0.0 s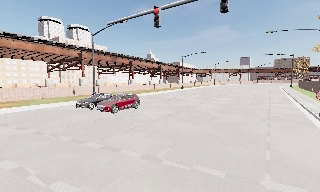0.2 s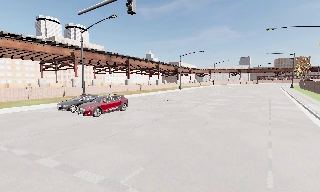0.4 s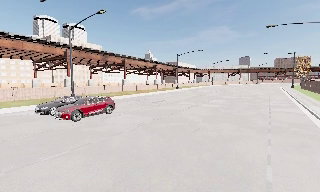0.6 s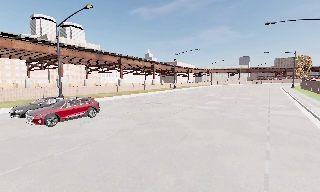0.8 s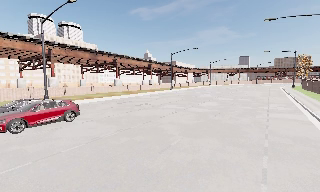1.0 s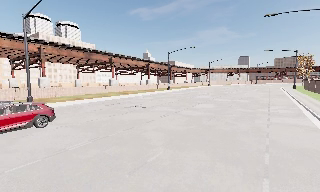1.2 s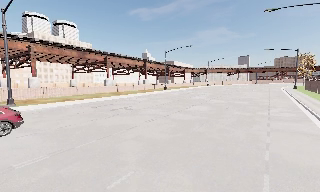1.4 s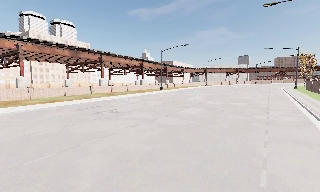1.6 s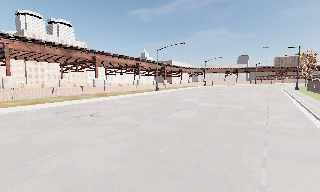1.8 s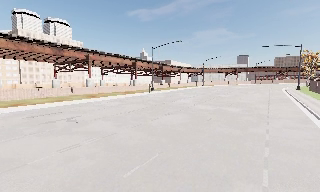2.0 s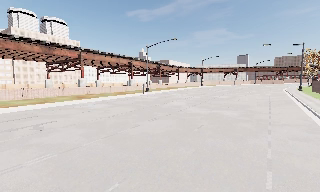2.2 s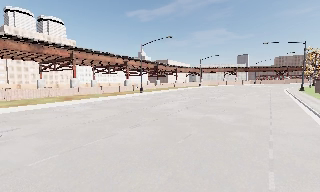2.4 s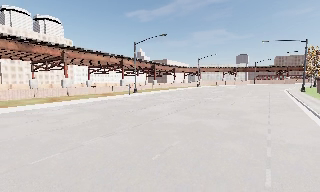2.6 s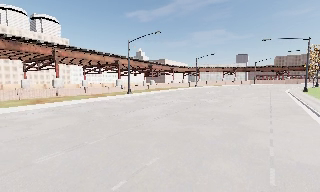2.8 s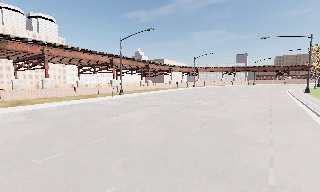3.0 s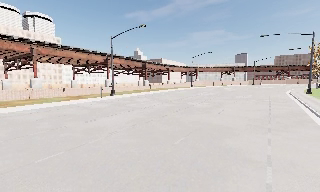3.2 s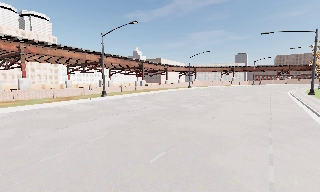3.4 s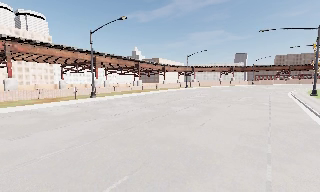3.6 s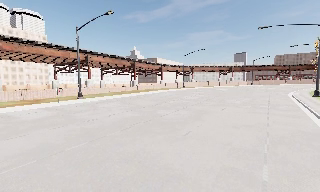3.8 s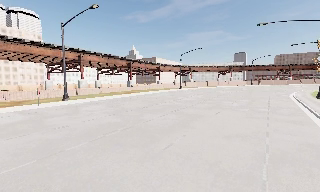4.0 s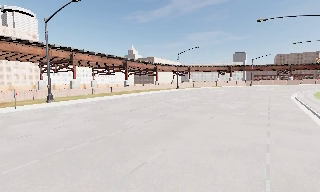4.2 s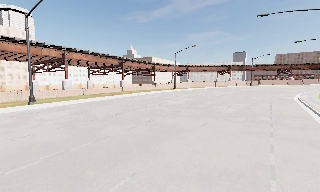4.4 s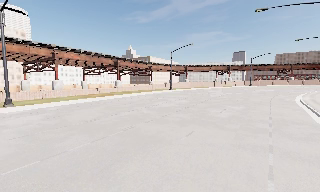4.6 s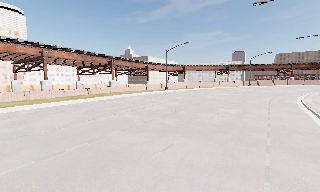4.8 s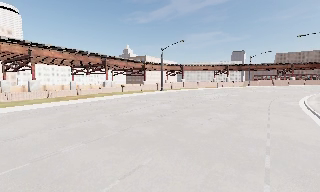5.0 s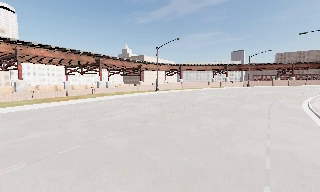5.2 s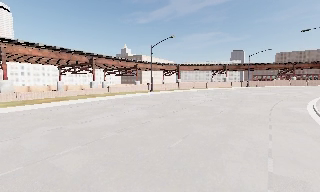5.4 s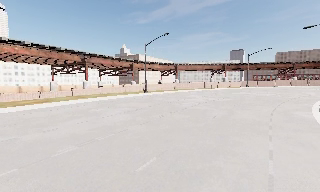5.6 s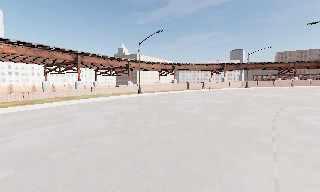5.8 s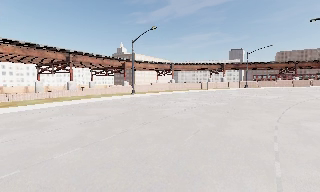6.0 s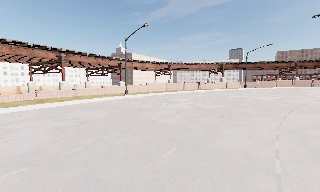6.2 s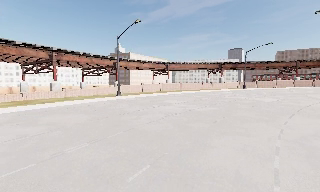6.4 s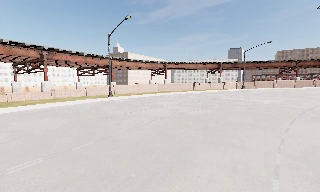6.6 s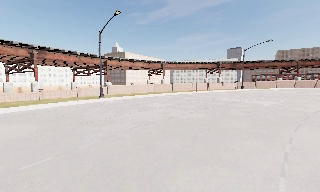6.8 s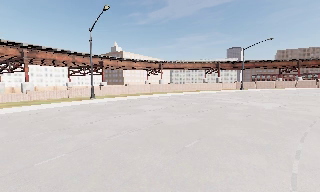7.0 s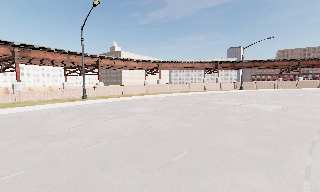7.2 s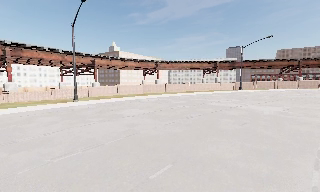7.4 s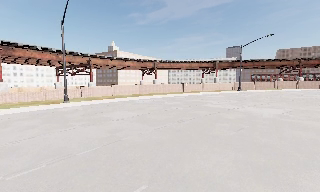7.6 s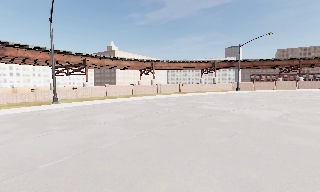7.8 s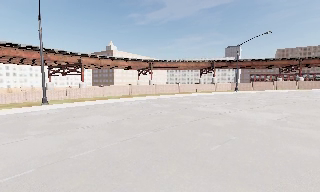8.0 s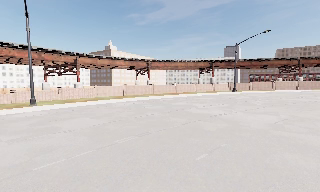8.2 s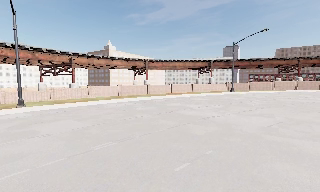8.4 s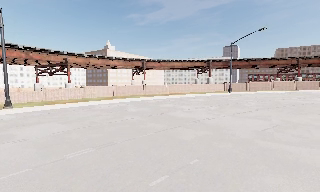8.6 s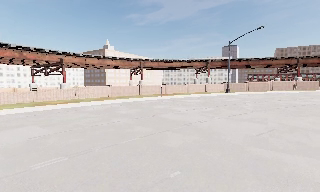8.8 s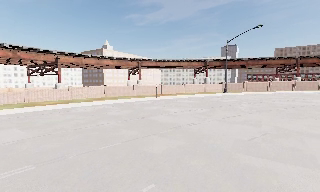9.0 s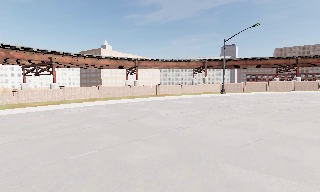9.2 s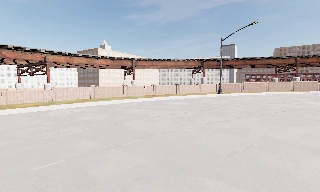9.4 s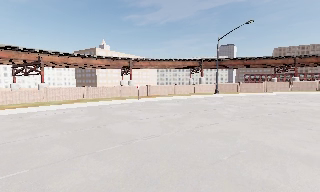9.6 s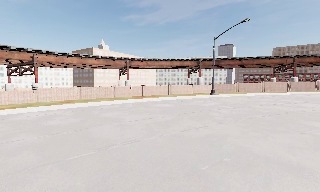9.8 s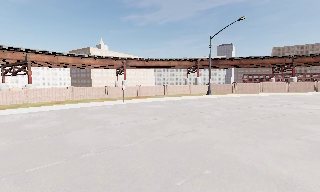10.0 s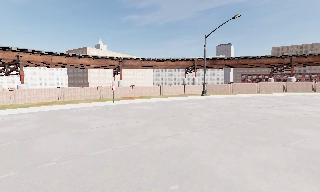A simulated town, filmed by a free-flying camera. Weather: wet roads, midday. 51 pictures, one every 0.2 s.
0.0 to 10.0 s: The camera travels forward and to its right, about 80 m, so what stands in front looms larger. It loses speed.
The film runs forward here.
